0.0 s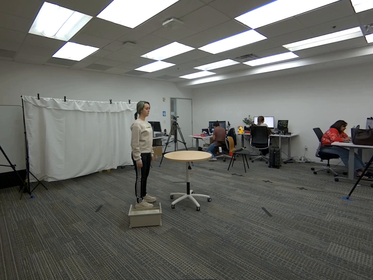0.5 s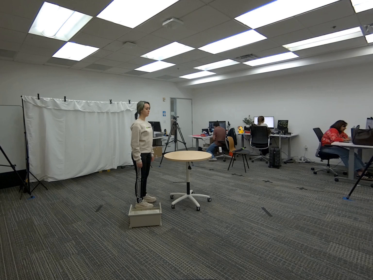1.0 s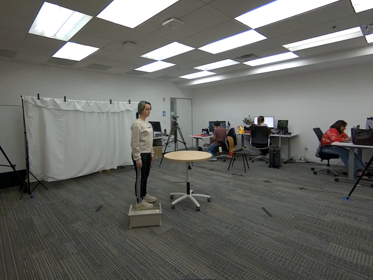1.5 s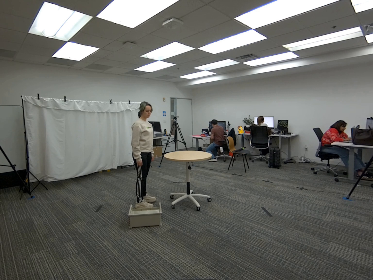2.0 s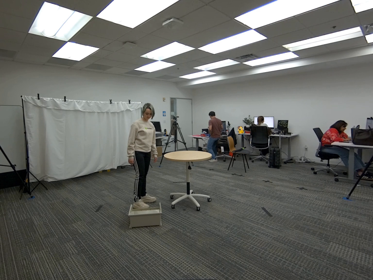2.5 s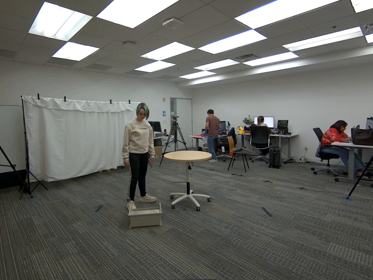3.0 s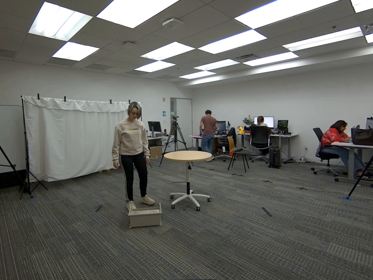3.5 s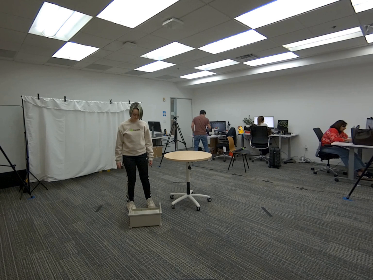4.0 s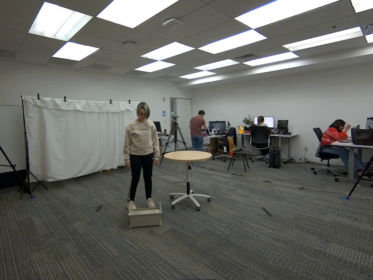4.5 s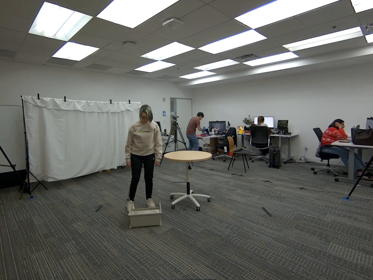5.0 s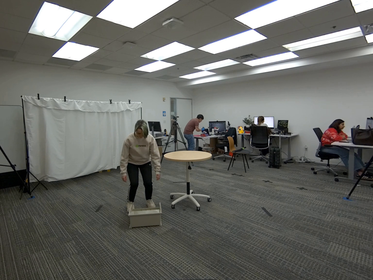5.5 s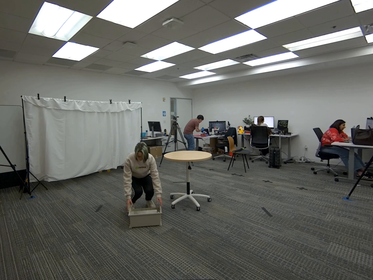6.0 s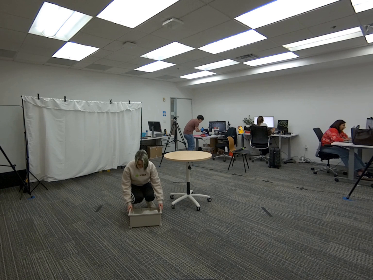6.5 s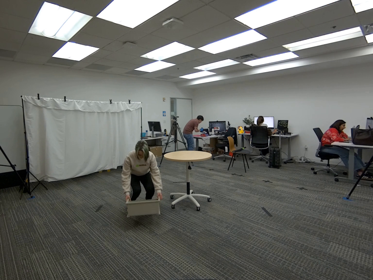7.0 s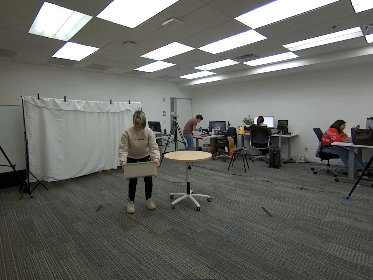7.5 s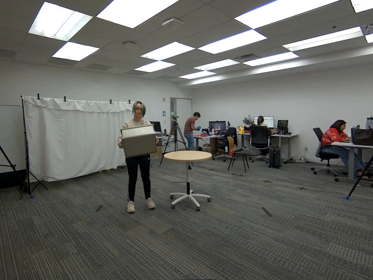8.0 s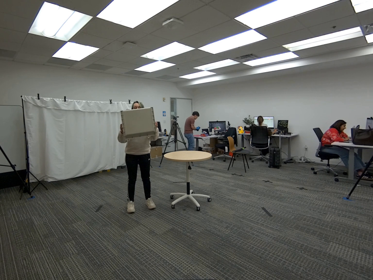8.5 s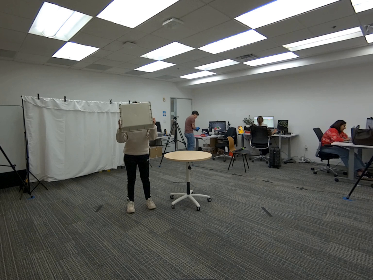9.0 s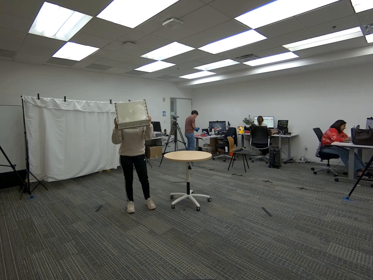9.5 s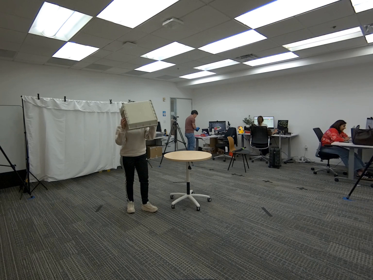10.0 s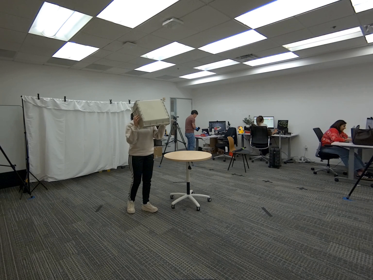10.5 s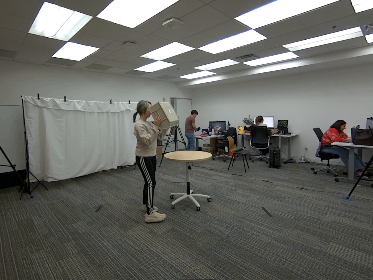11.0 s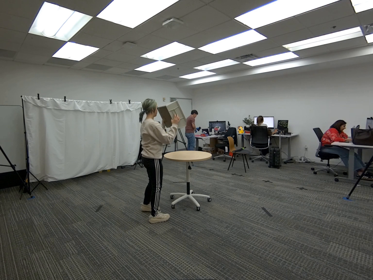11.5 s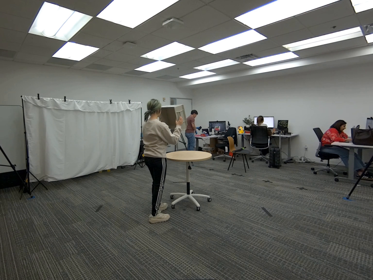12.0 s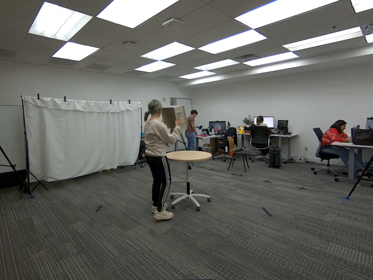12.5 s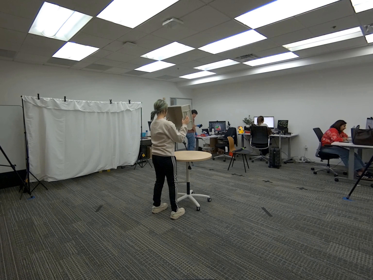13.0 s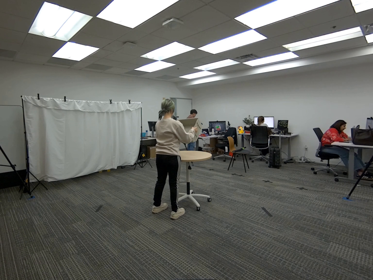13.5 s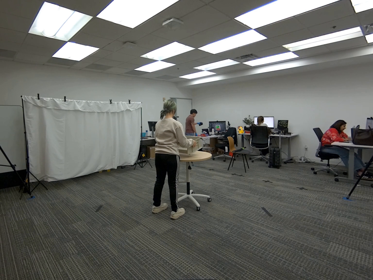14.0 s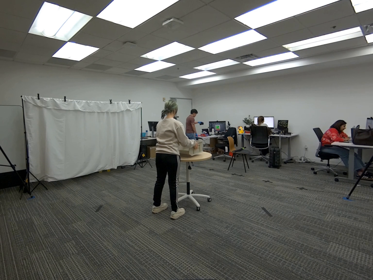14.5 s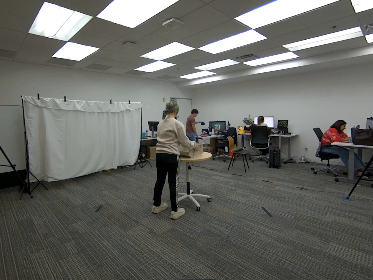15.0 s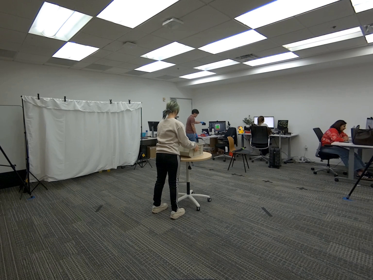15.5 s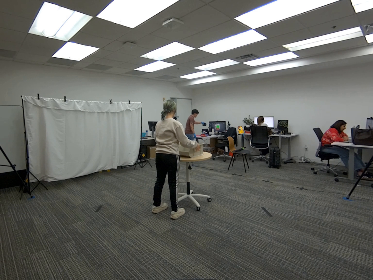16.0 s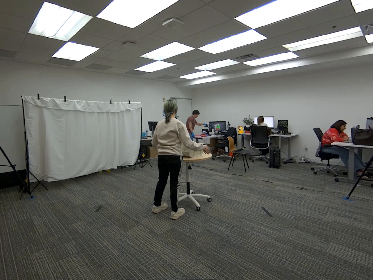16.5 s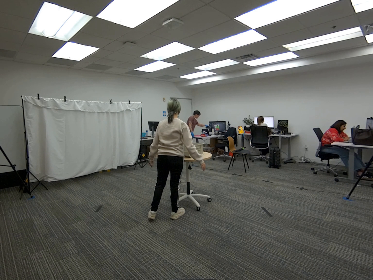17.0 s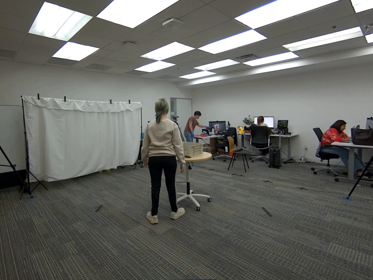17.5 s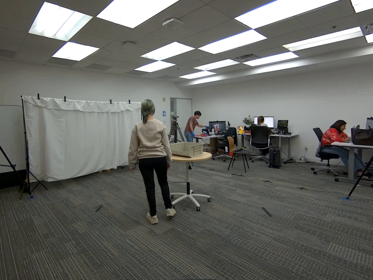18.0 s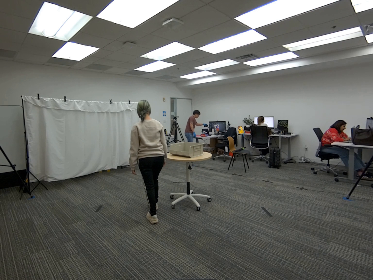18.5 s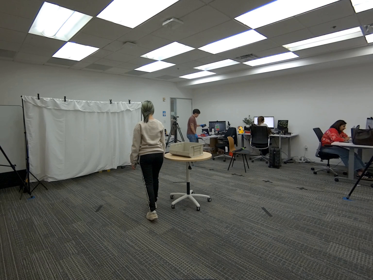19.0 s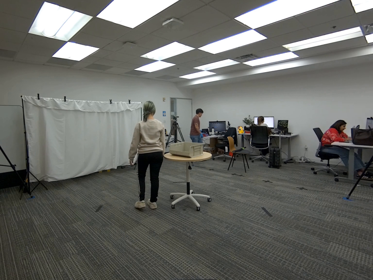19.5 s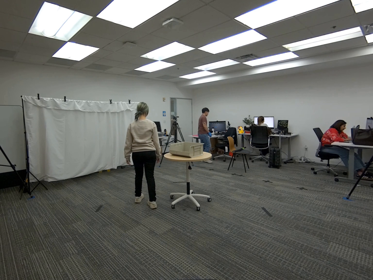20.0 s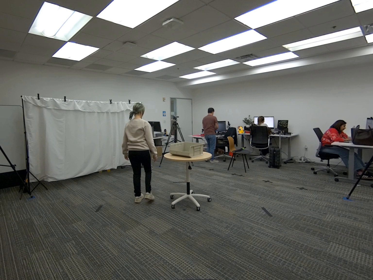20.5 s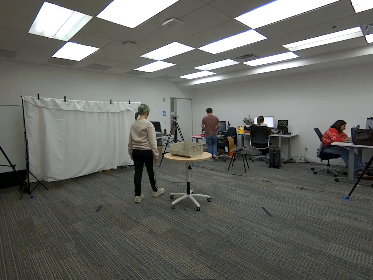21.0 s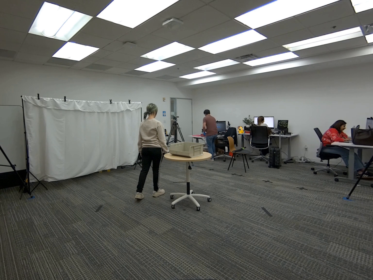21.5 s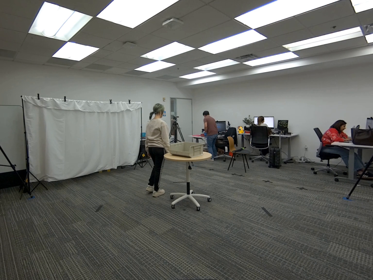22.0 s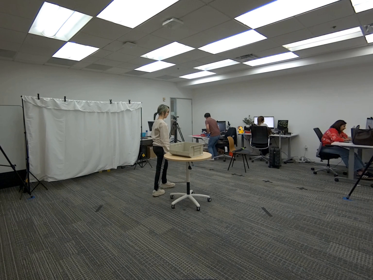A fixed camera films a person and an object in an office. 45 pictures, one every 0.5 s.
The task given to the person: Walk over to the beige bin on the ground and pick up the beige bin using both hands and place the beige bin on the round table.
